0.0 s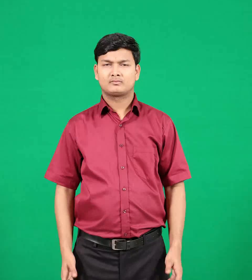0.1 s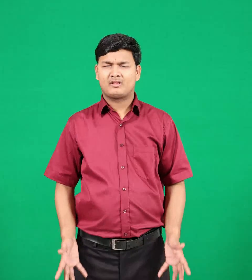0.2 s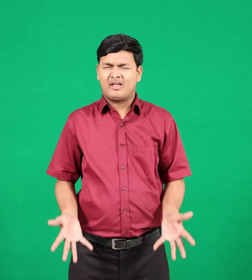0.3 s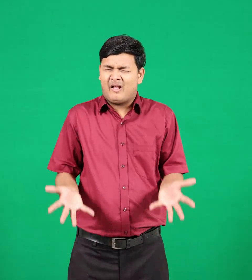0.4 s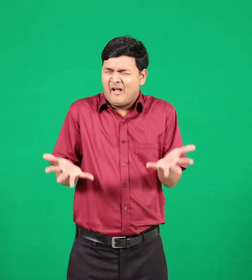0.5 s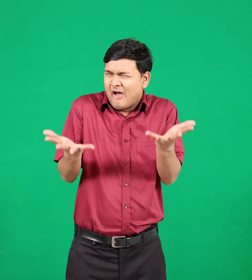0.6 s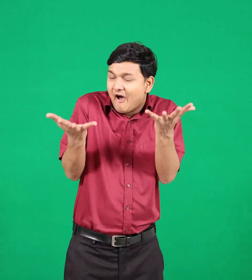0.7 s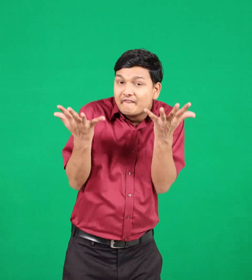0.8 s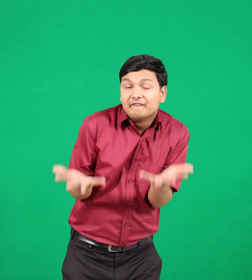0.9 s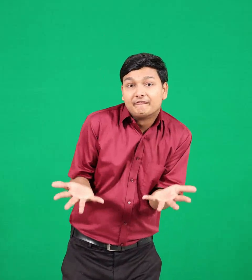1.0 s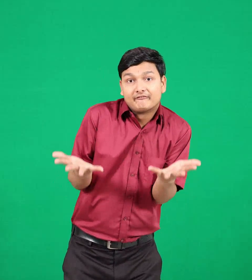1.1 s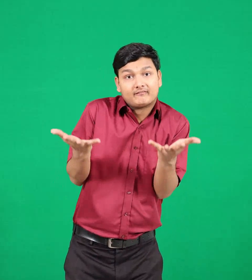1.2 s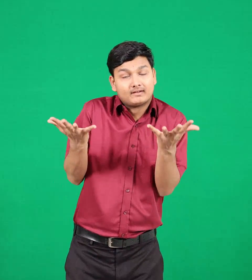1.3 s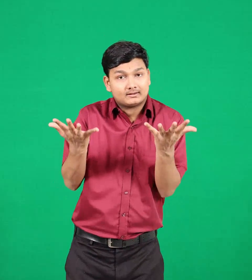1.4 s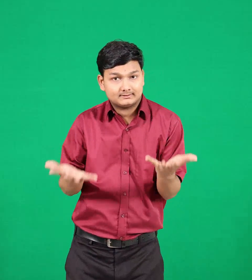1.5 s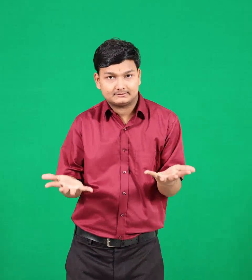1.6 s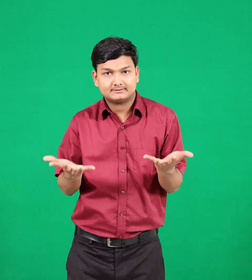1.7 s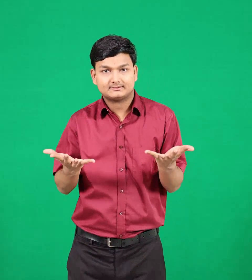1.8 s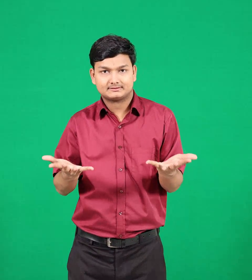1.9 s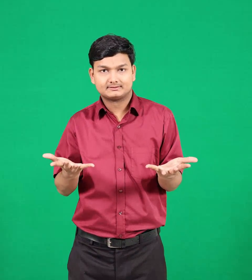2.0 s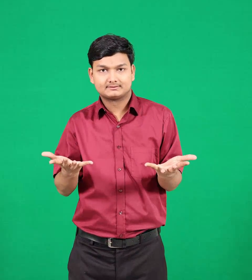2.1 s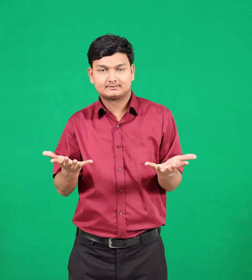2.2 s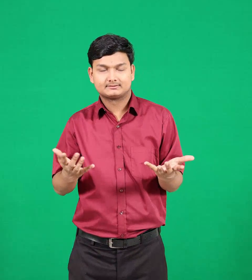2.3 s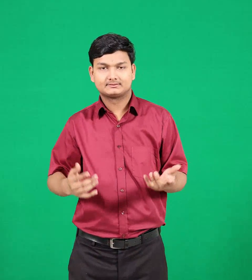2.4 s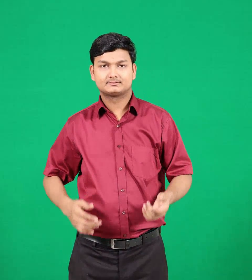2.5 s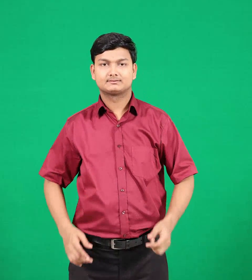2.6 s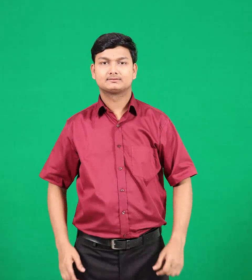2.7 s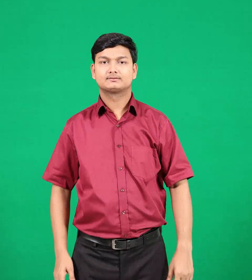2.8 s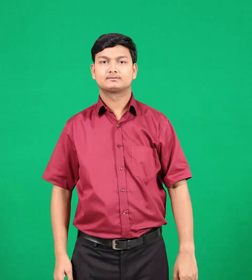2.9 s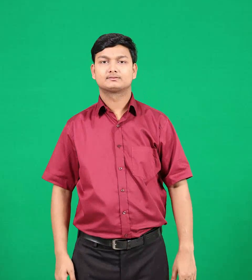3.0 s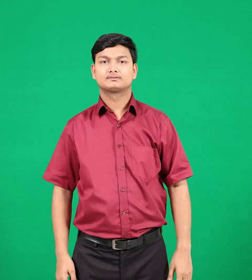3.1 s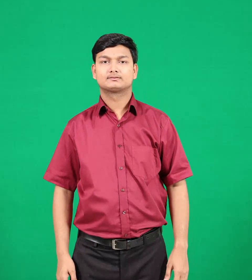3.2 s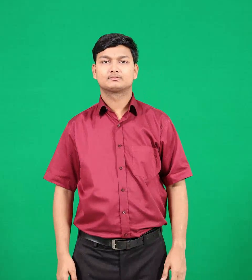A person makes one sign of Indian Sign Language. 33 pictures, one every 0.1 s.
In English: heavier
